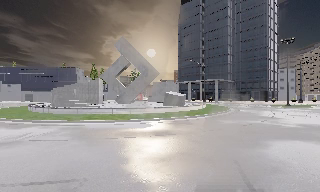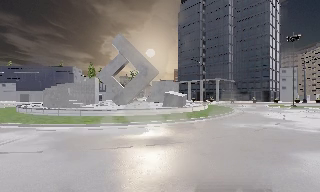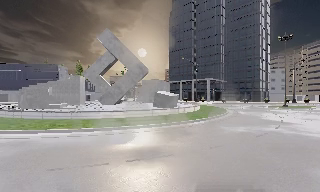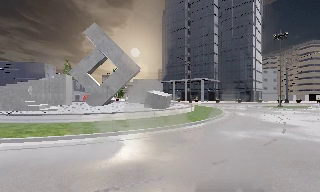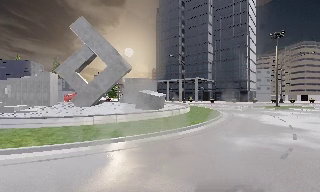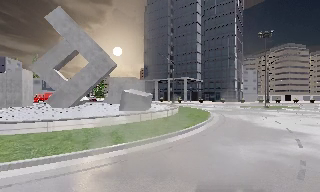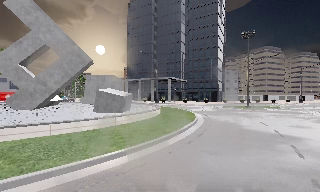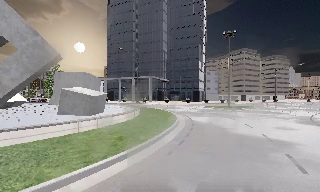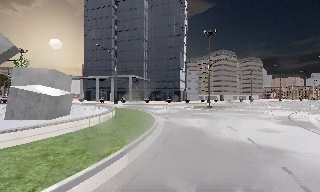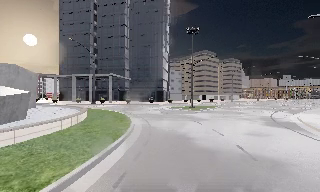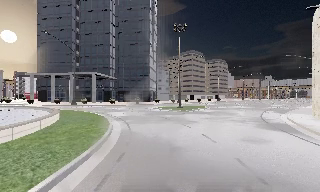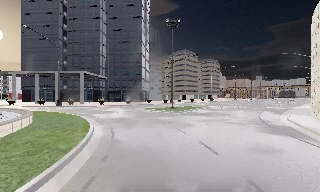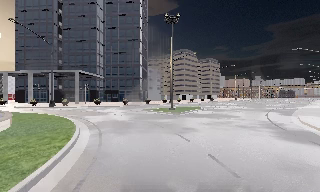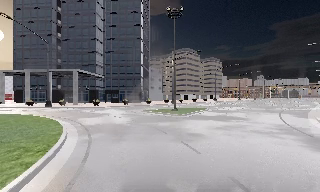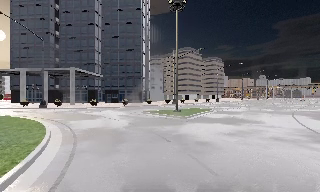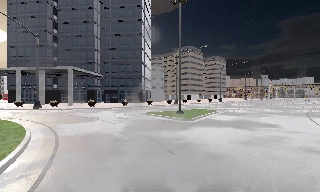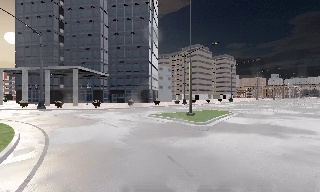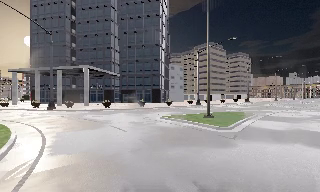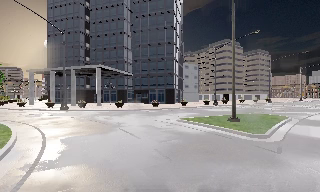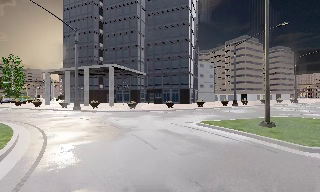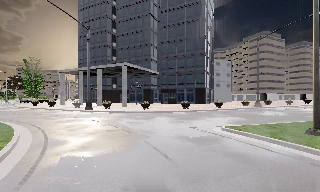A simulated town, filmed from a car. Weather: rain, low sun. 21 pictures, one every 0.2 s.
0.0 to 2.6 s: The camera swings to its right by about 45 degrees, and the scene slides to the left. It travels forward, about 19 m.
2.6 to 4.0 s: The camera pans to its left, which is counterclockwise from overhead, by about 20 degrees. It travels forward, about 10 m, so what stands in front looms larger.
The film runs forward here.
